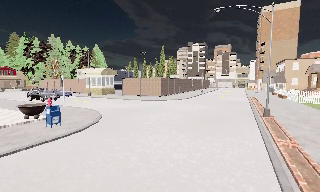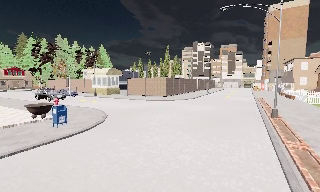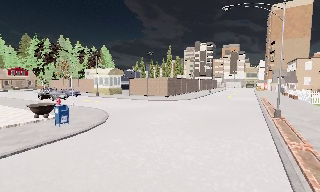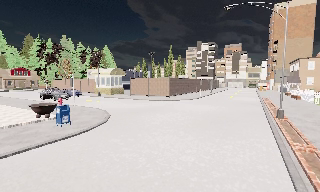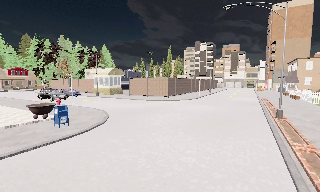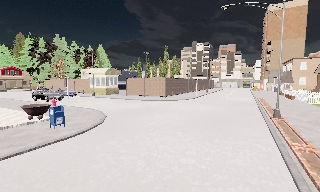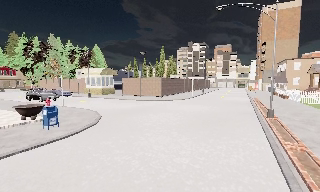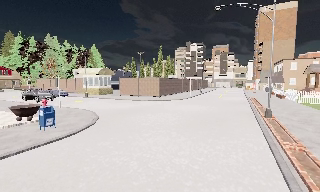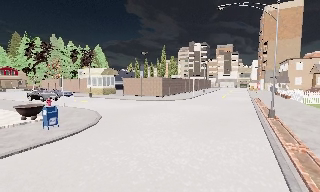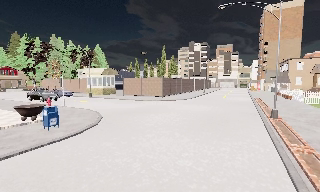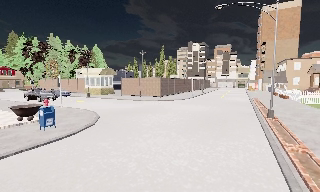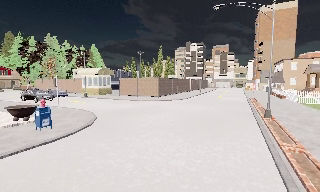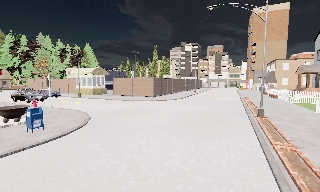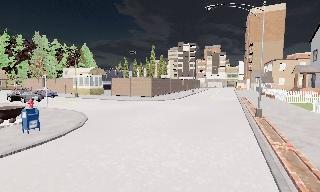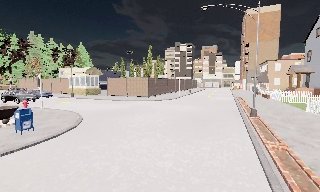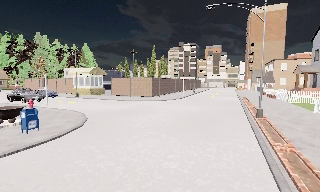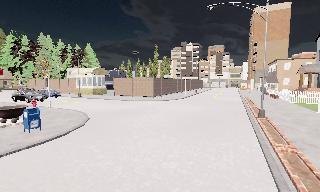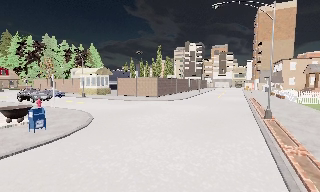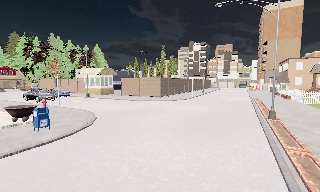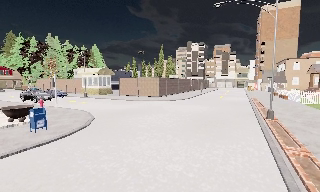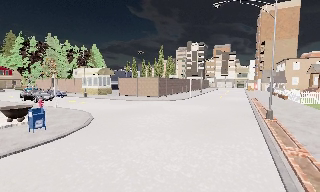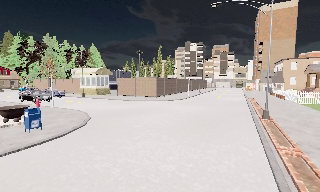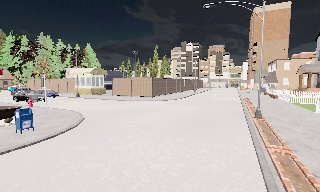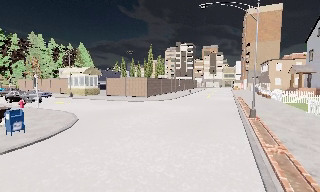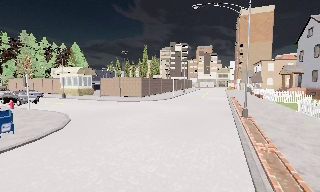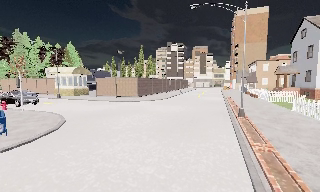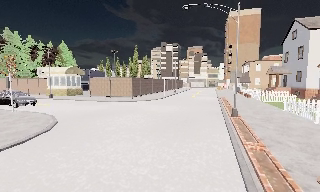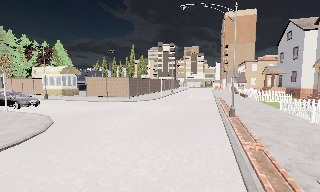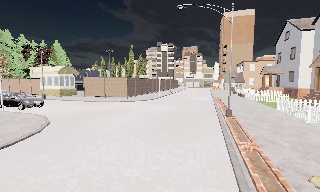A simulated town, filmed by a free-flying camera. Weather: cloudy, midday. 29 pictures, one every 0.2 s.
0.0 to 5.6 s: The scene slides to the left, as the camera pans about 10 degrees to its right. It travels forward and to its right, about 1 m, so what stands in front looms larger.
The film runs forward here.
